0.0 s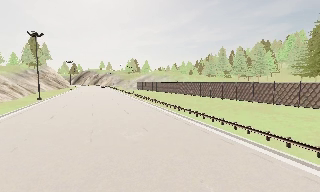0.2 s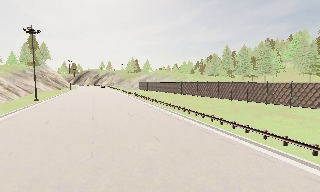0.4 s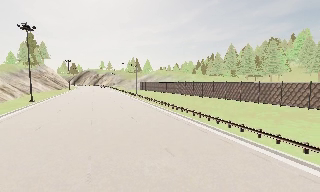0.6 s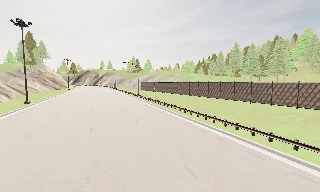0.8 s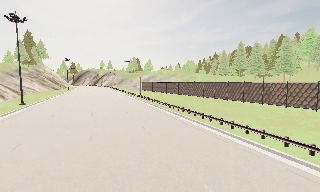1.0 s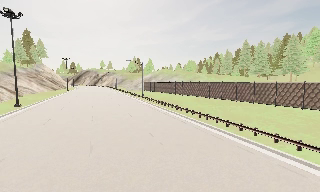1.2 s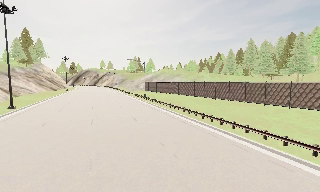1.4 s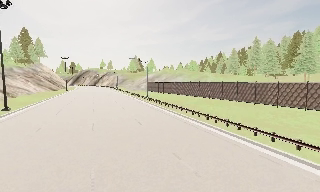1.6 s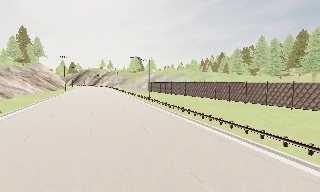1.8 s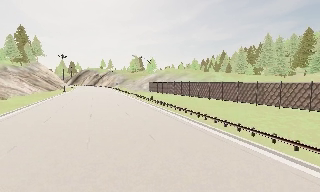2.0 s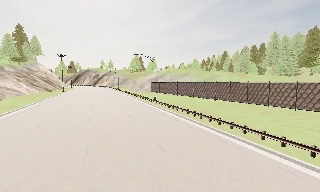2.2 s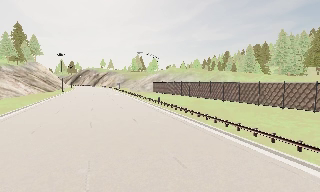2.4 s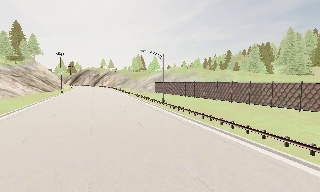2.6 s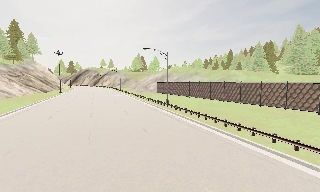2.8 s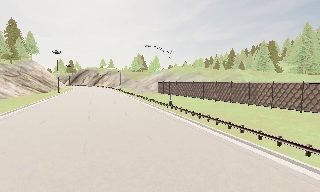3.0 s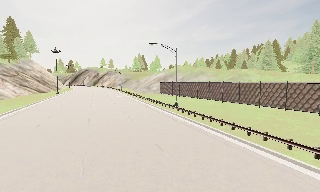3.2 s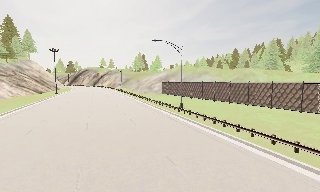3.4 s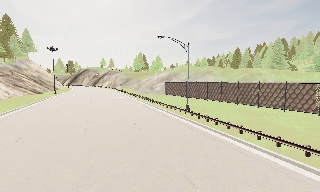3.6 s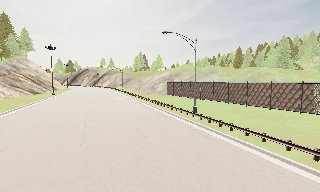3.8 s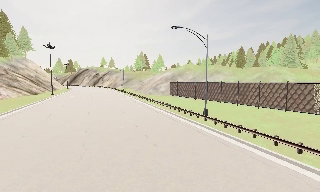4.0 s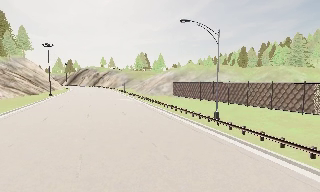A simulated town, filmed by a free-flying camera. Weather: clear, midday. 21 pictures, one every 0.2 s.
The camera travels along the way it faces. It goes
forward.
0.0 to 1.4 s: The camera travels forward and to its left, about 12 m, so what stands in front looms larger.
1.4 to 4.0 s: The camera travels forward, about 20 m, so what stands in front looms larger.
The film runs forward here.
